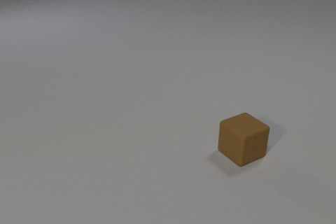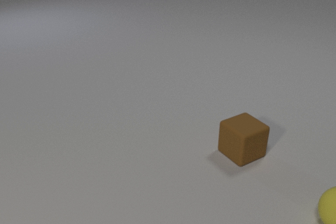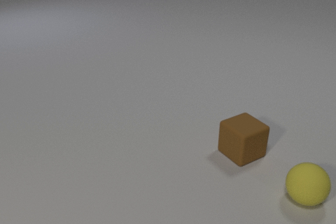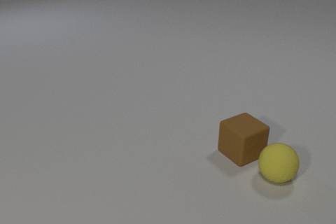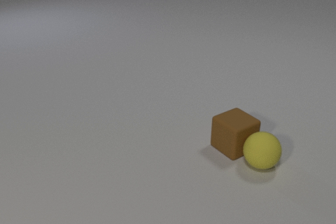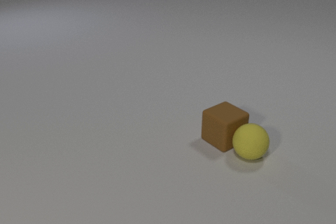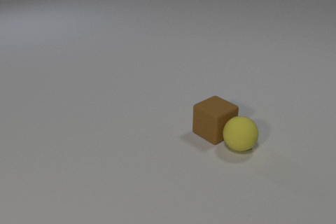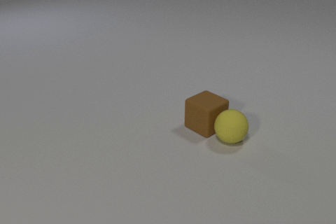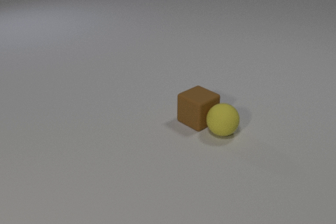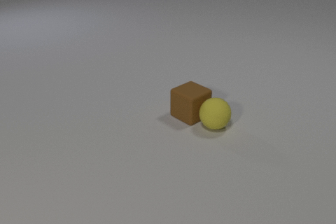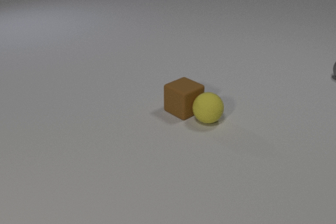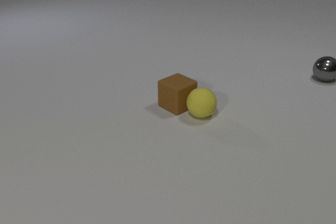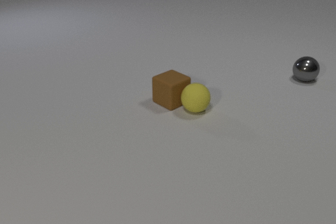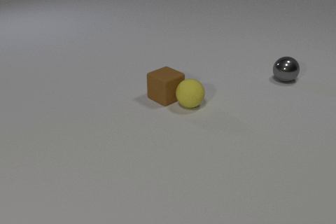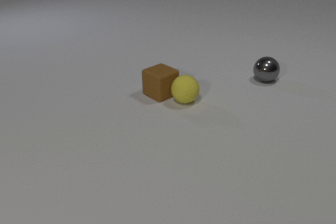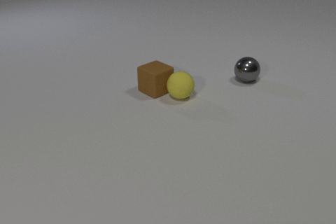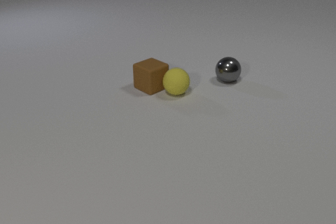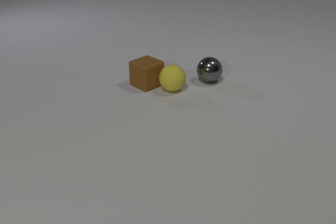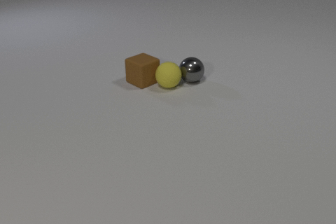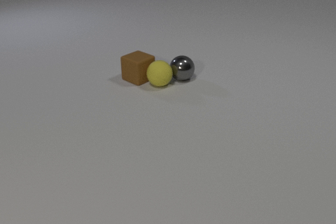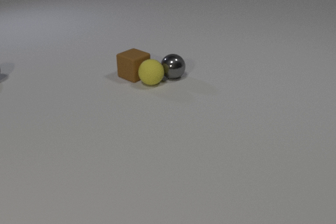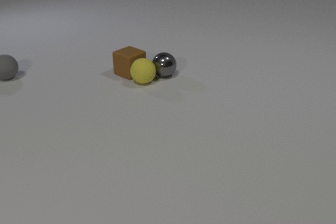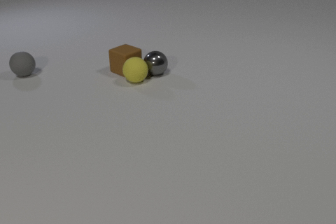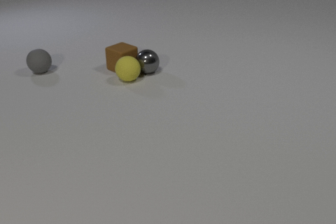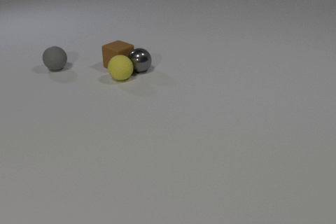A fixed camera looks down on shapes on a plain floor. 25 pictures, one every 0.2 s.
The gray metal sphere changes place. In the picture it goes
to the left.
0.0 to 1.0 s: The yellow rubber sphere comes in at the right edge, rolls to the left and away from the camera. The brown rubber cube slides away from the camera and to the left. The yellow rubber sphere and the brown rubber cube collide.
1.0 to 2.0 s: The yellow rubber sphere rolls away from the camera and to the left. The brown rubber cube slides away from the camera and to the left.
2.0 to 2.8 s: The yellow rubber sphere rolls away from the camera and to the left. The brown rubber cube slides away from the camera and to the left. The gray metal sphere rolls to the left.
2.8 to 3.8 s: The yellow rubber sphere rolls away from the camera and to the left. The brown rubber cube slides away from the camera and to the left. The gray metal sphere rolls to the left. The yellow rubber sphere and the gray metal sphere collide.
3.8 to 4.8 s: The yellow rubber sphere rolls to the left and away from the camera. The brown rubber cube slides away from the camera and to the left. The gray metal sphere rolls to the left and away from the camera. The gray rubber sphere comes in at the left edge, rolls to the right. The brown rubber cube and the gray metal sphere collide.
What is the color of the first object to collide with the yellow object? brown.
How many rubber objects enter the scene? 2.
How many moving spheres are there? 3.
